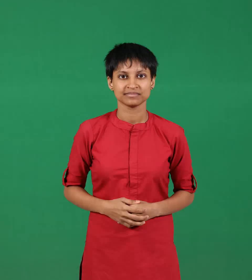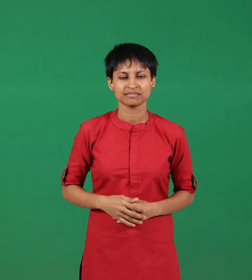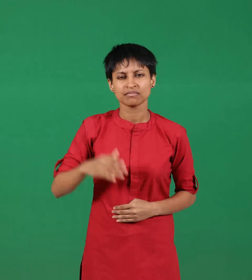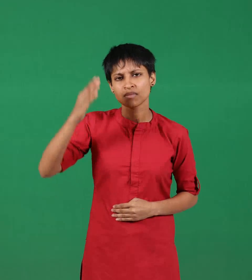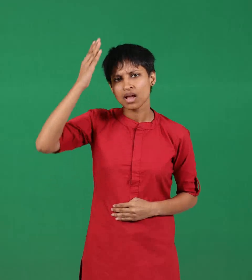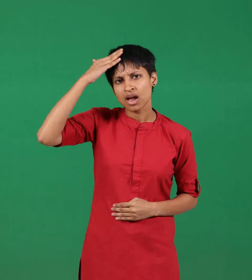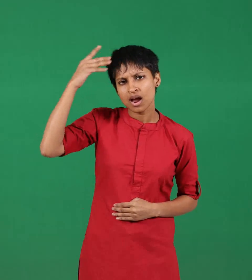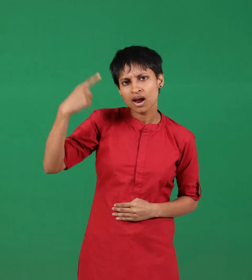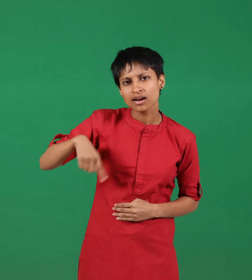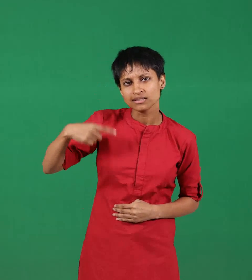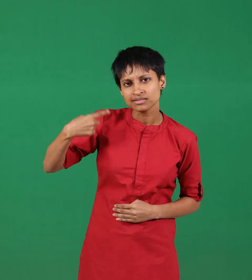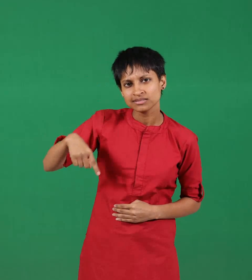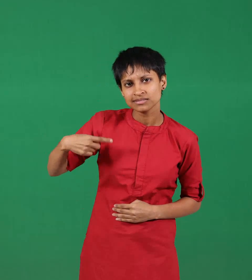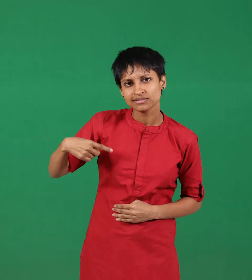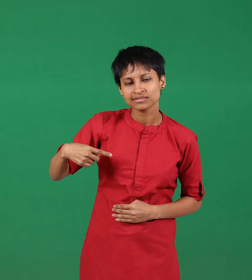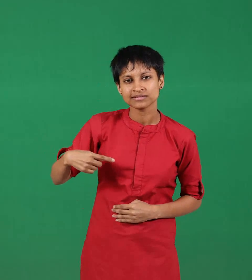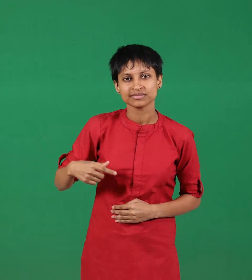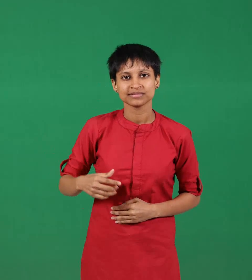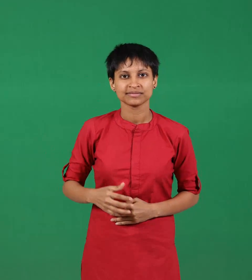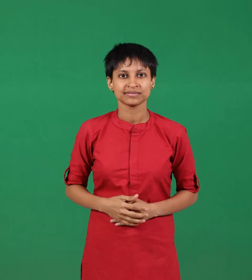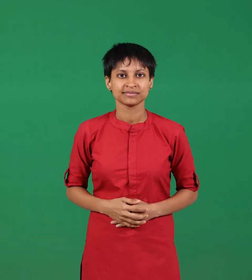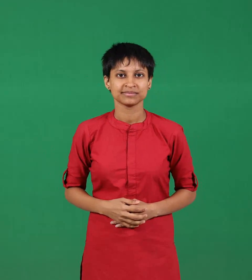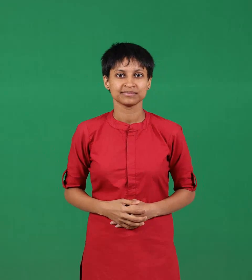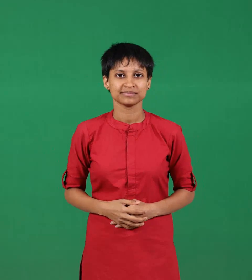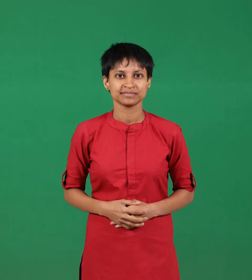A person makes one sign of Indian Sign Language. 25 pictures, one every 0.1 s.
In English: age
